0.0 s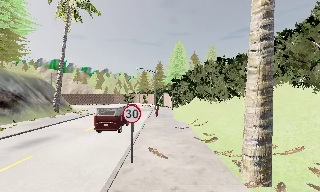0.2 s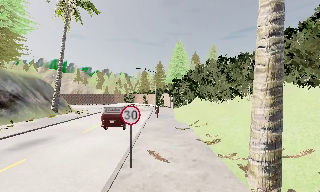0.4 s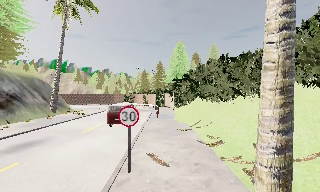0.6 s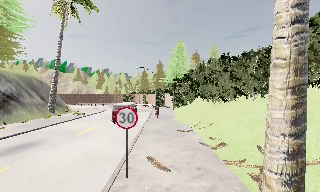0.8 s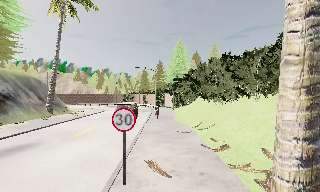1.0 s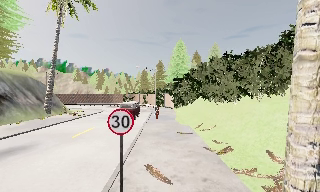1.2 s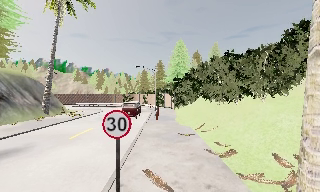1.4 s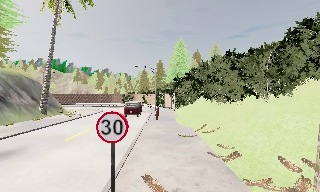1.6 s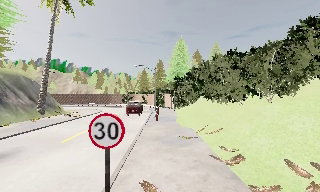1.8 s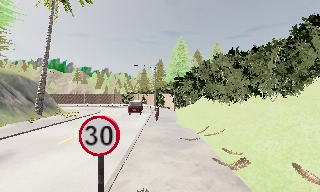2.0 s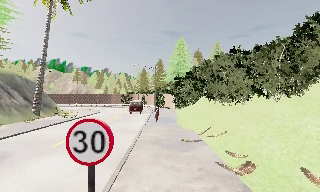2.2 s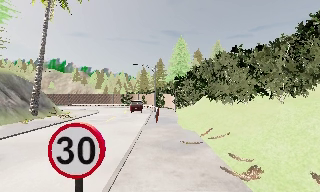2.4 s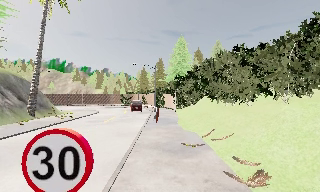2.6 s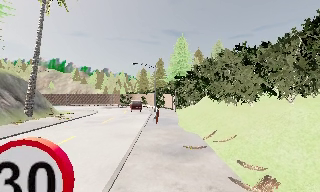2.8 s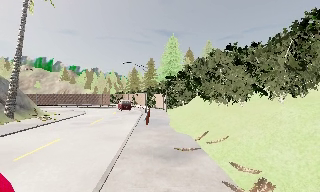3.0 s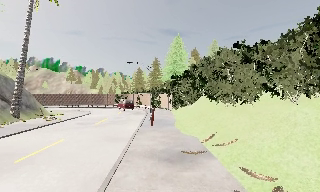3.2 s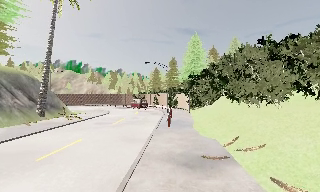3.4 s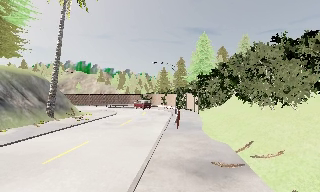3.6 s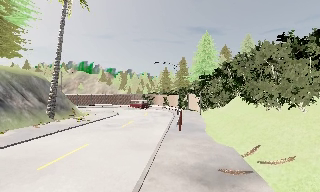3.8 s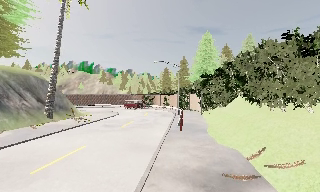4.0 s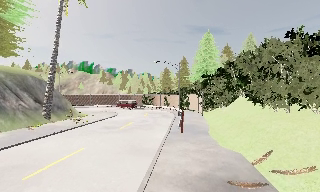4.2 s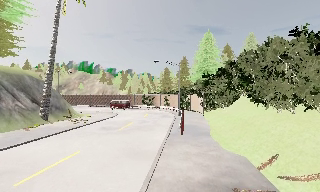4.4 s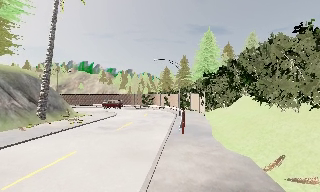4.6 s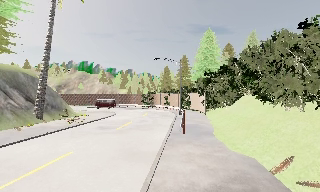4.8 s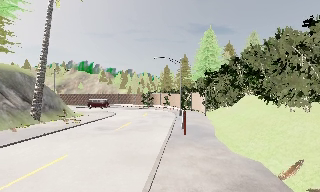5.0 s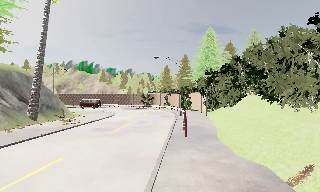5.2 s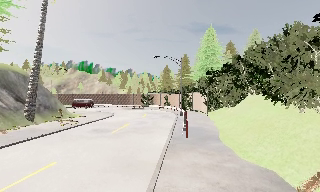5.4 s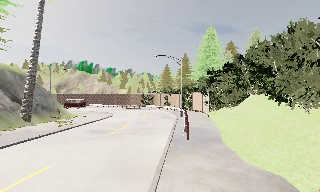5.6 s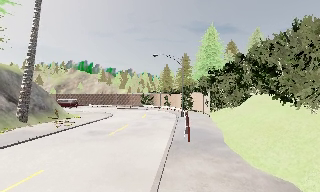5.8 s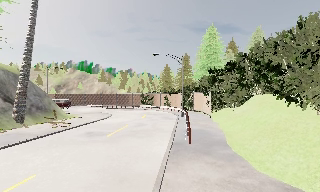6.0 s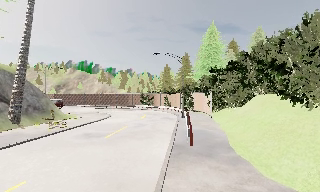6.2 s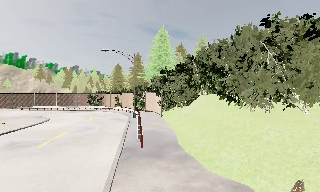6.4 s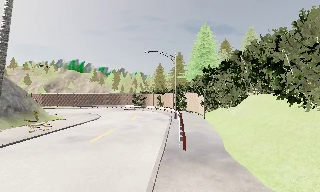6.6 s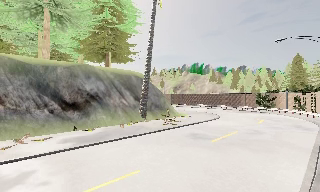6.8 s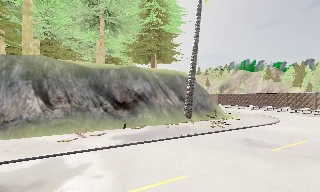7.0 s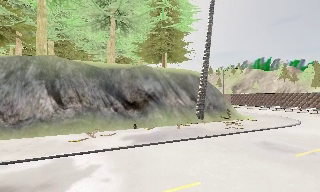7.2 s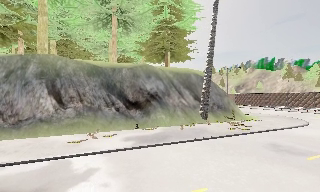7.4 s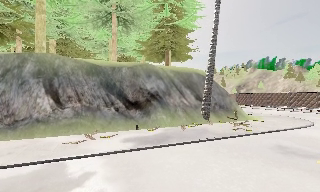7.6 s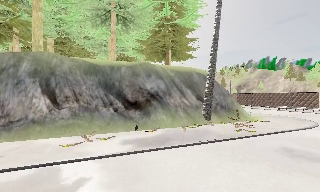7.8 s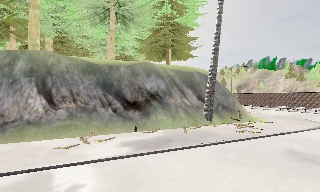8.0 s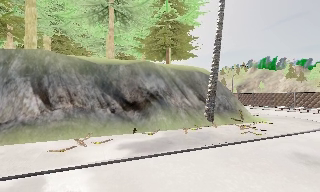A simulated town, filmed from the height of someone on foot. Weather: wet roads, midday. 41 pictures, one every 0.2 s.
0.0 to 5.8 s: The camera travels forward, about 11 m, so what stands in front looms larger.
5.8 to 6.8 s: The camera pans to its left, which is counterclockwise from overhead, by about 55 degrees. It travels forward, about 2 m.
6.8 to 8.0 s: The camera travels forward, about 2 m, so what stands in front looms larger.
The film runs forward here.
